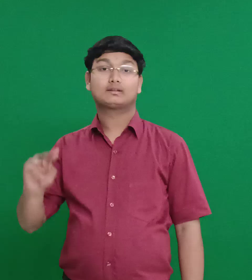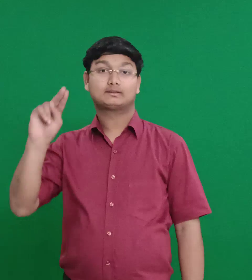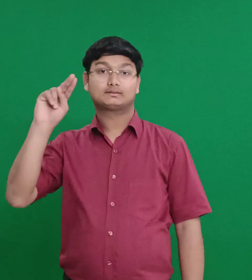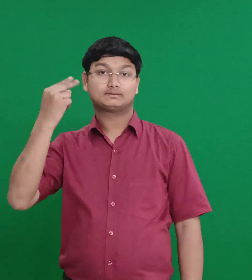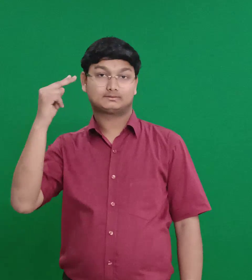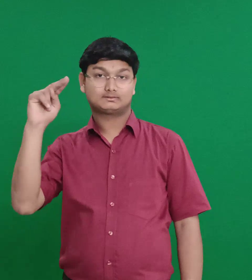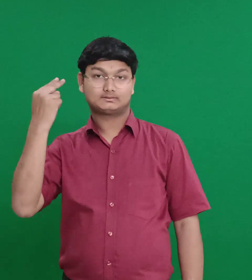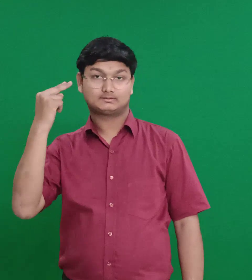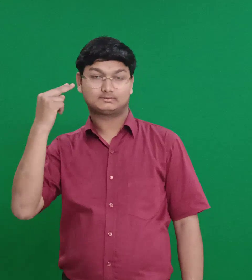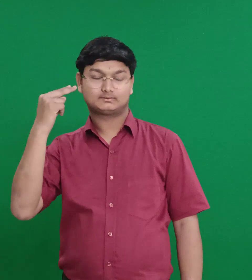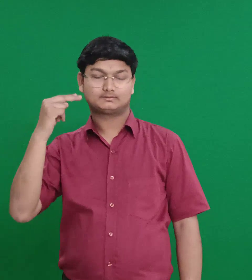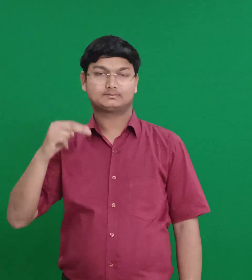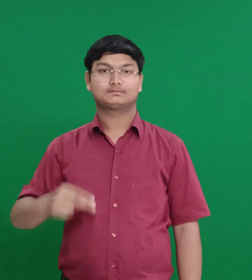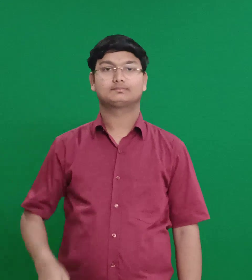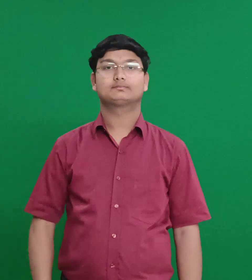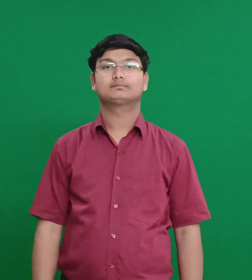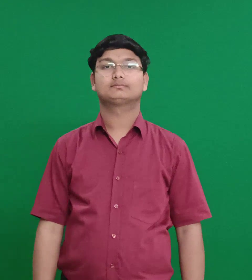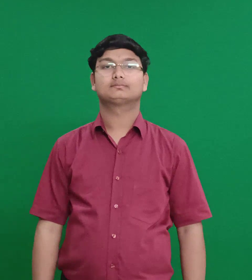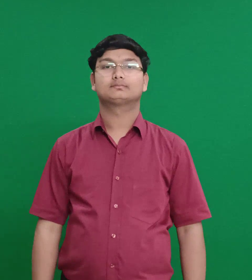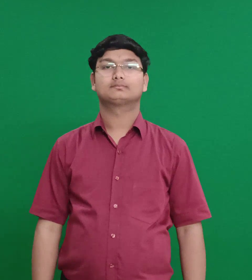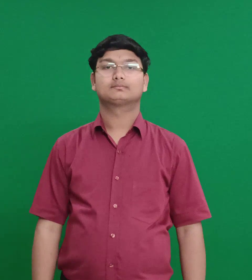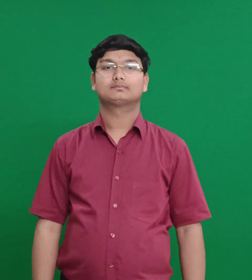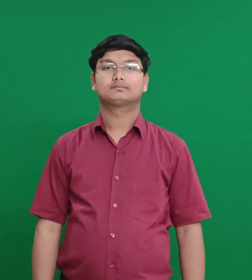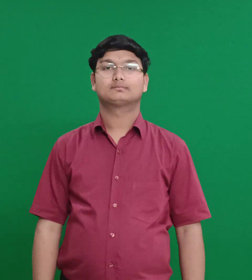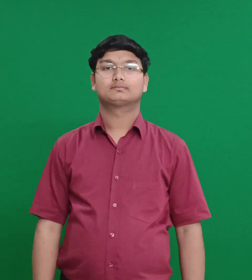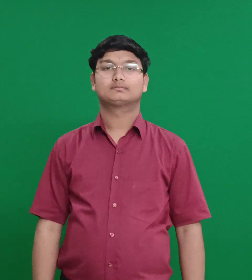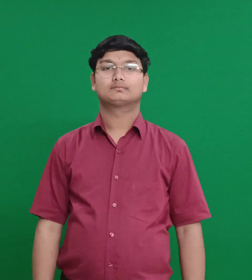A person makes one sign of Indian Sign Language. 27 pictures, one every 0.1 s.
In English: nabal
